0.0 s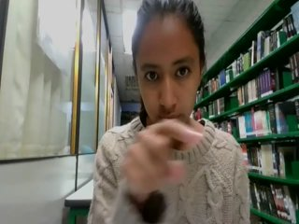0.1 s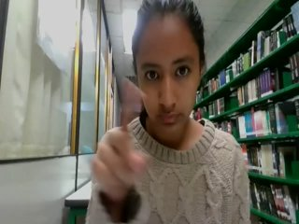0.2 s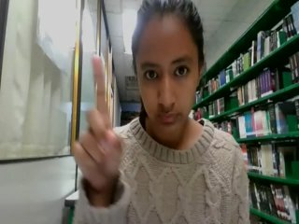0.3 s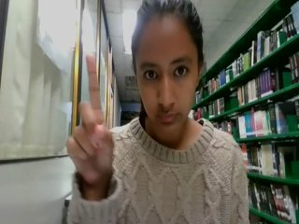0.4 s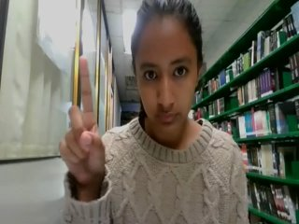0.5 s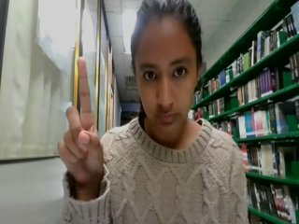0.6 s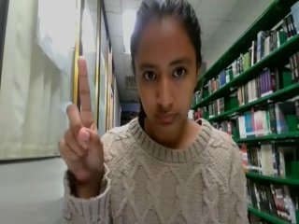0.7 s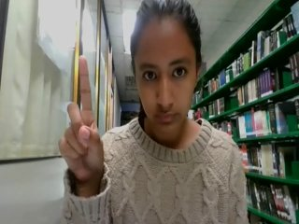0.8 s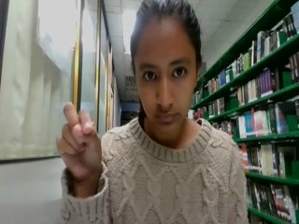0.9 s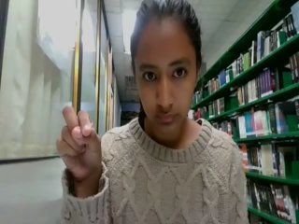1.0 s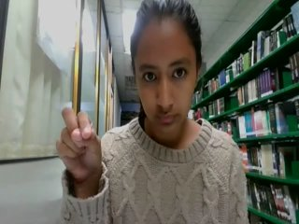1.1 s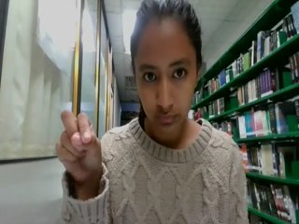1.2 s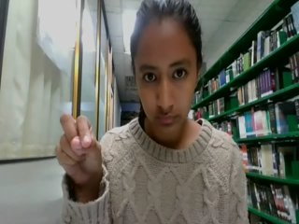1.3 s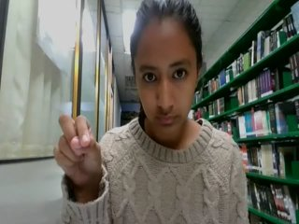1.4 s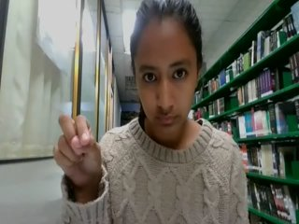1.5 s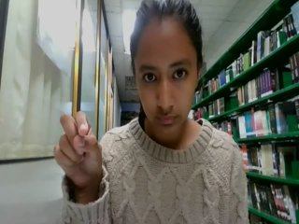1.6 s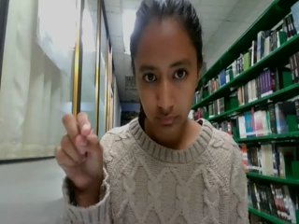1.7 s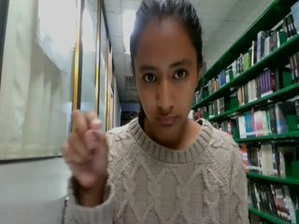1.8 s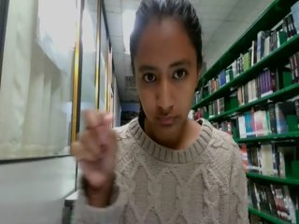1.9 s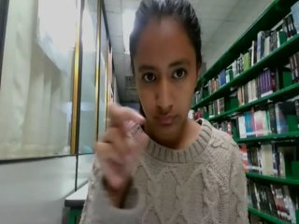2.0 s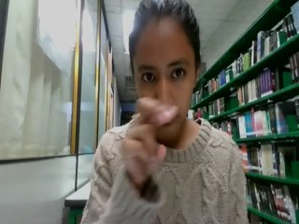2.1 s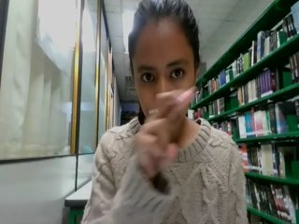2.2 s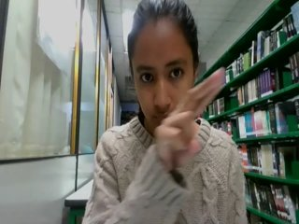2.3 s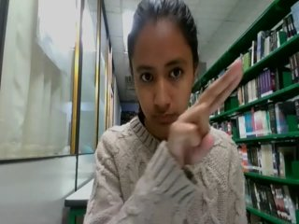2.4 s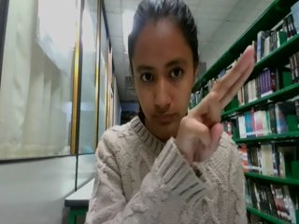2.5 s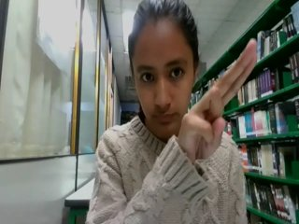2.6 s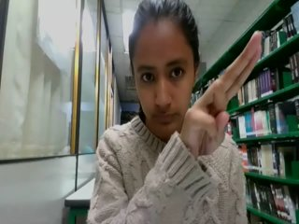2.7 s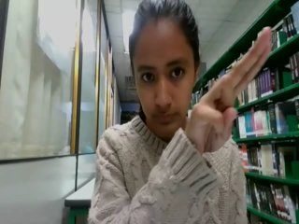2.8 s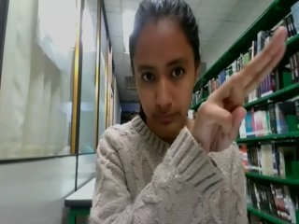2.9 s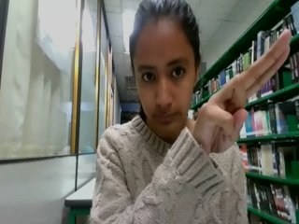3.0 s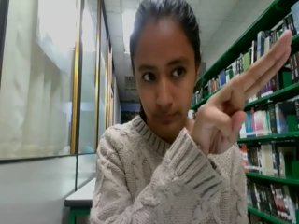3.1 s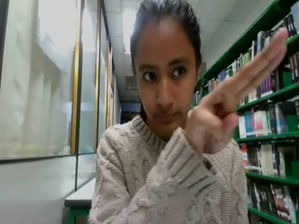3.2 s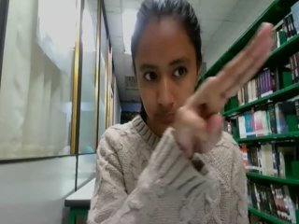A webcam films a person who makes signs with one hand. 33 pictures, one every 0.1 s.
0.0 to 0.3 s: Pointing with one finger.
0.4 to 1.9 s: Click with one finger.
2.0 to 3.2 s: Pointing with two fingers.
